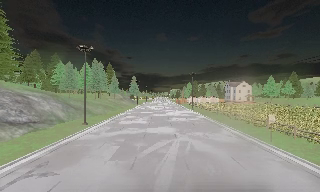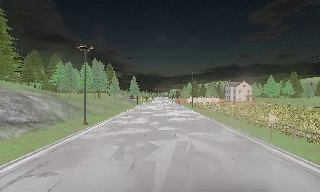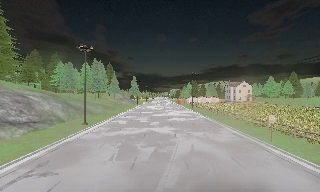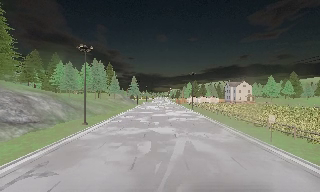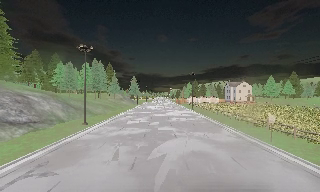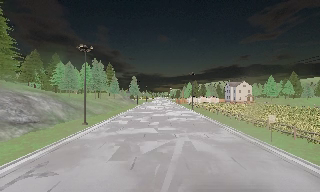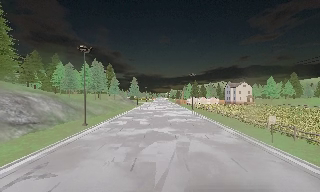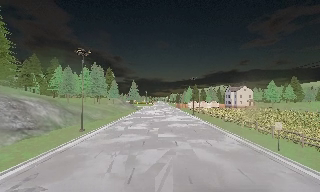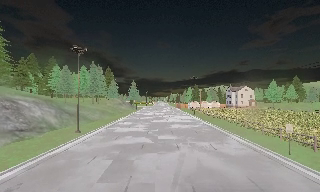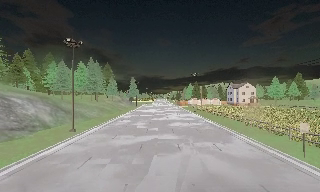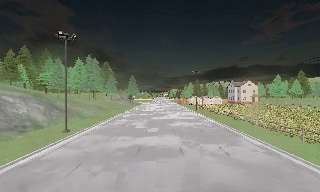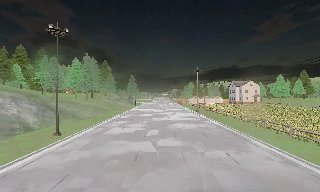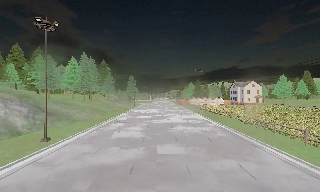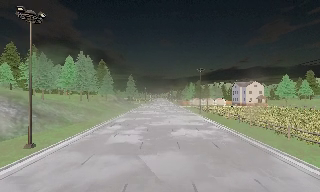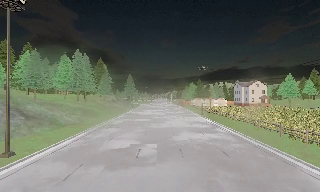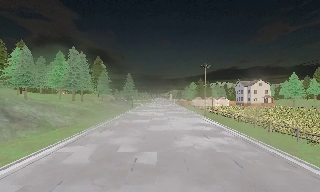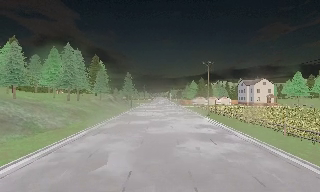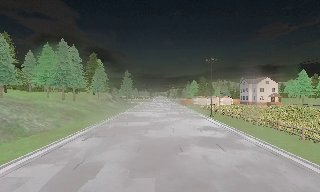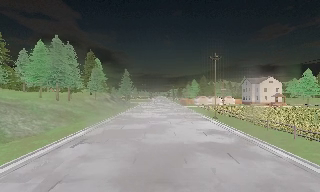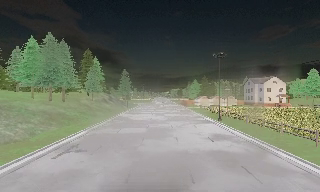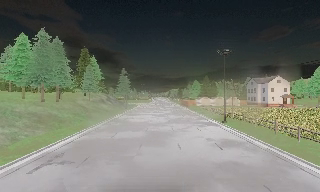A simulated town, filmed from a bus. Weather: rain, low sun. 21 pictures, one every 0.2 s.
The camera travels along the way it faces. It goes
forward.
0.0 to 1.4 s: The camera travels forward, about 1 m, so what stands in front looms larger. It gains speed.
1.4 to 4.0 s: The camera travels forward, about 25 m, so what stands in front looms larger.
The film runs forward here.
